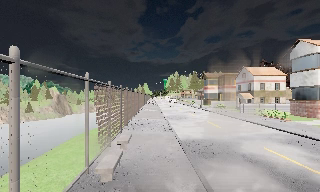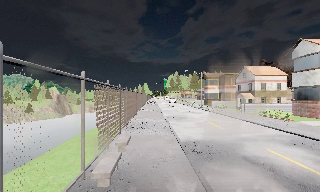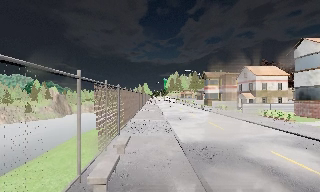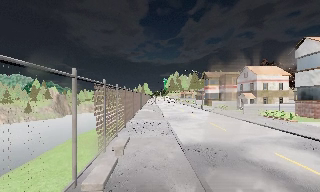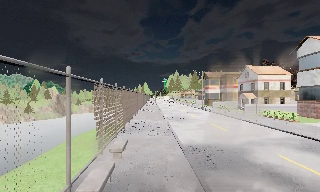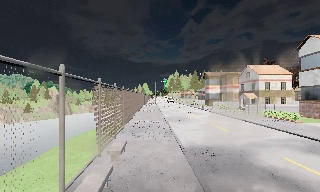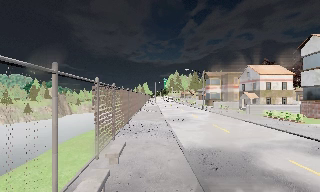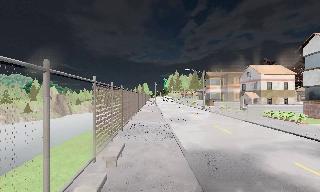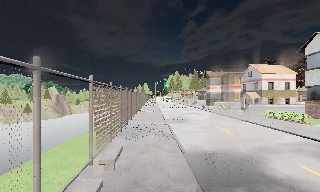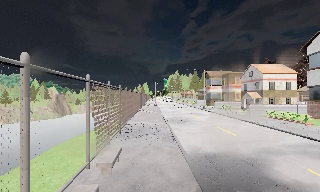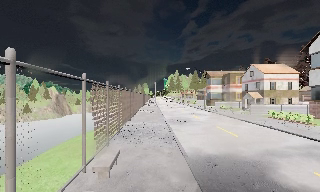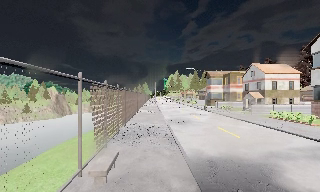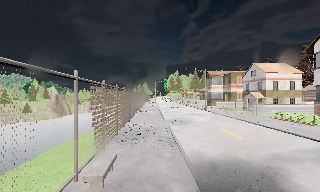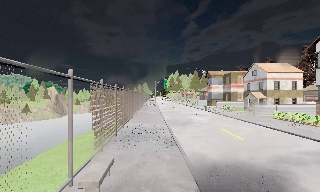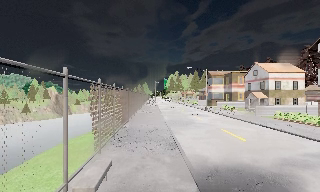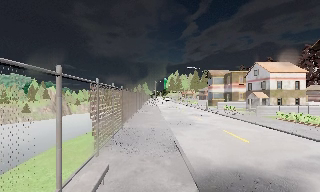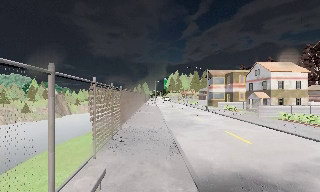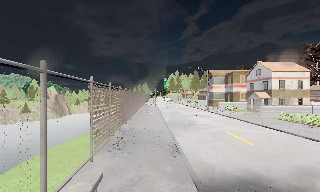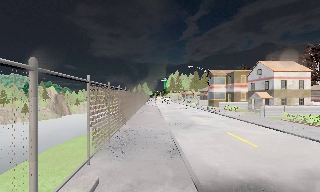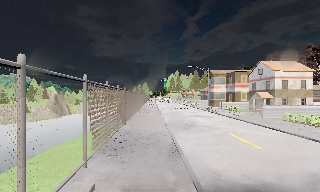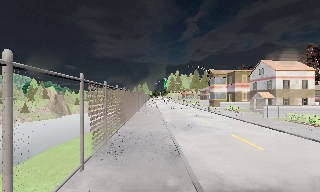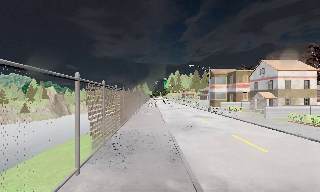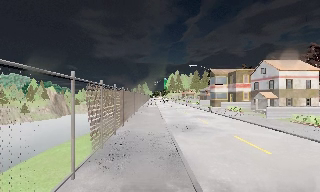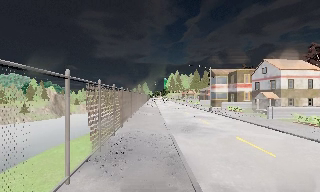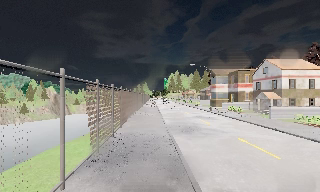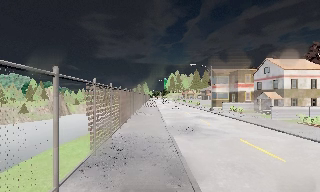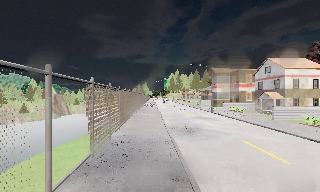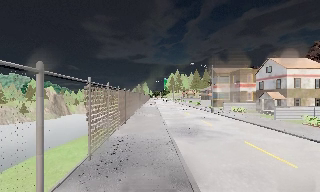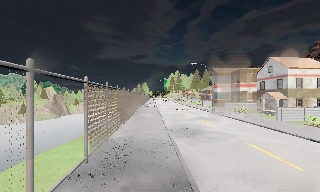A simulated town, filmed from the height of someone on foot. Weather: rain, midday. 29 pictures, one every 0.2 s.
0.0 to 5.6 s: The camera travels forward, about 7 m, so what stands in front looms larger.
The film runs forward here.
